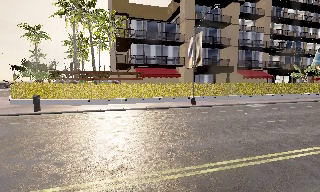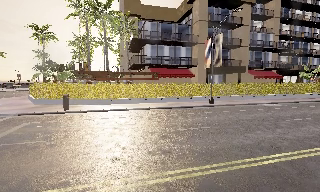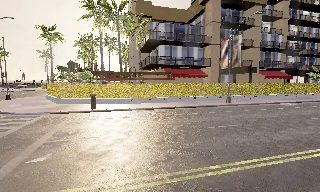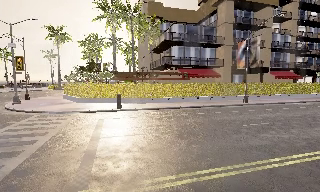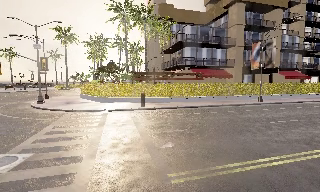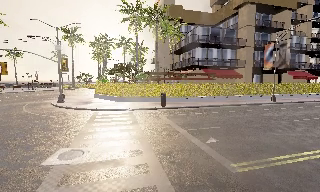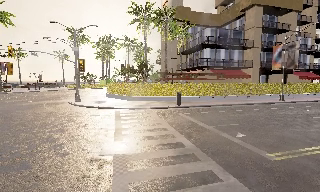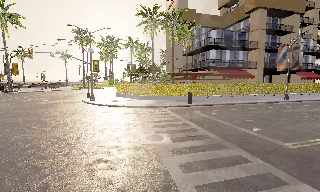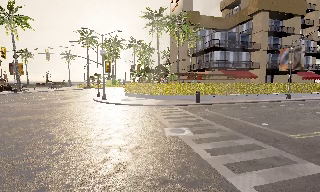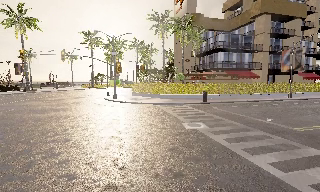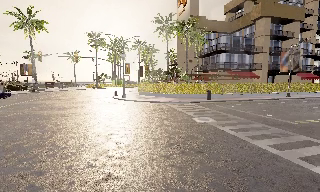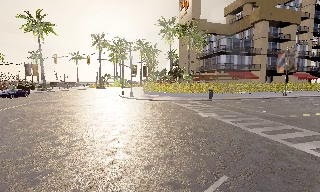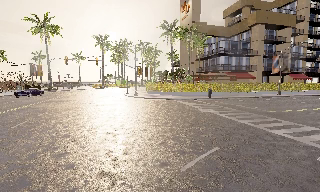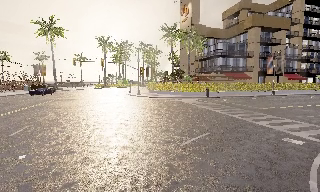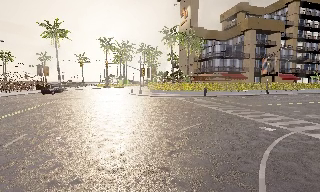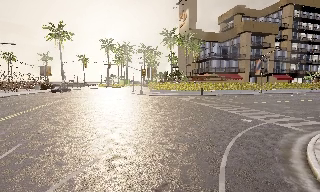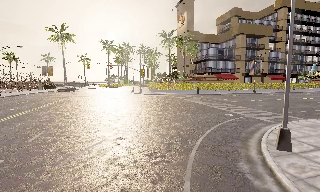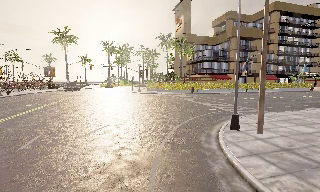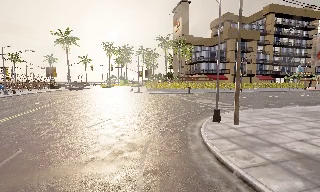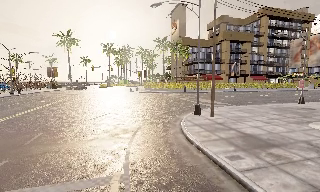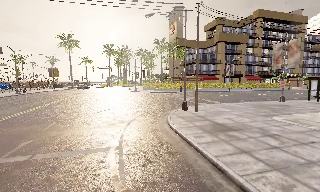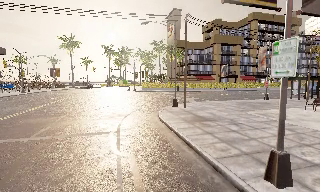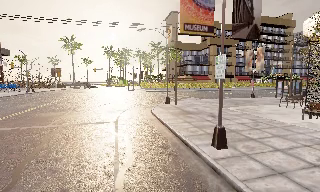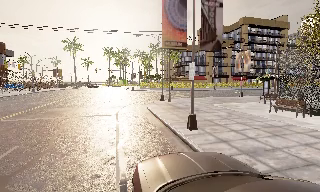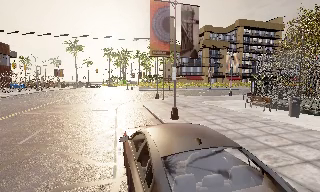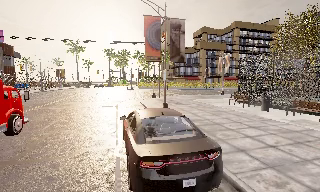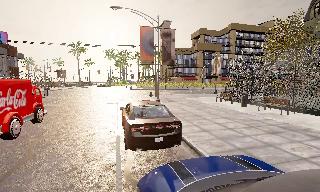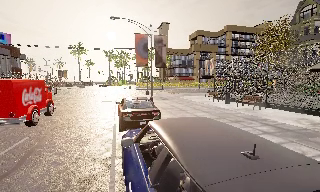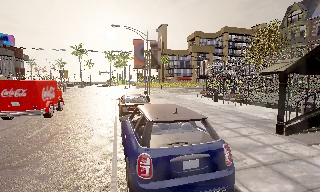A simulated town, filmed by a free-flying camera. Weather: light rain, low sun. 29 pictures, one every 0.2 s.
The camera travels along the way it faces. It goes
backward.
0.0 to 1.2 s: The camera travels to its left, about 11 m, so close, fixed things drift to the right.
1.2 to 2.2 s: The camera travels backward and to its left, about 8 m, so what stands in front gets smaller.
2.2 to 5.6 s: The camera travels backward, about 30 m, so what stands in front gets smaller.
The film runs backward here.
